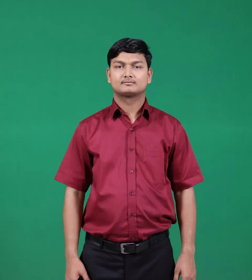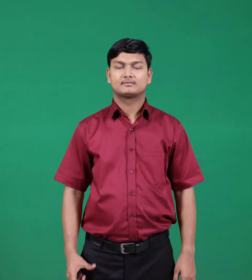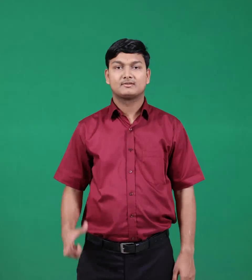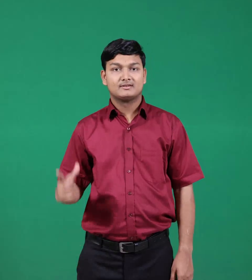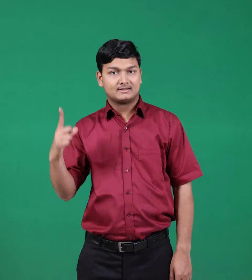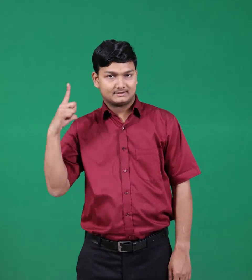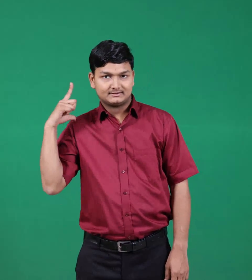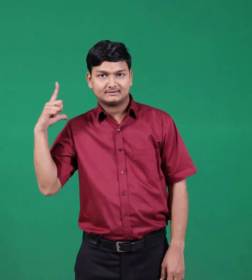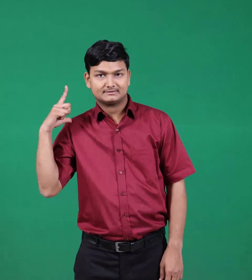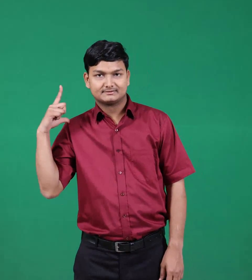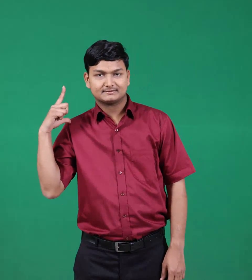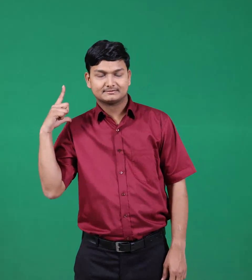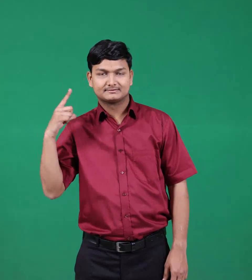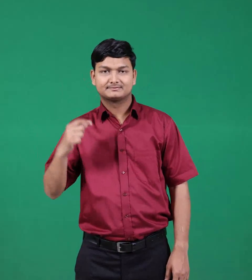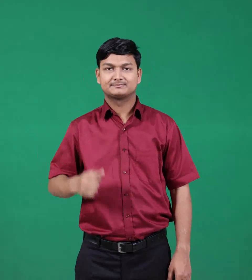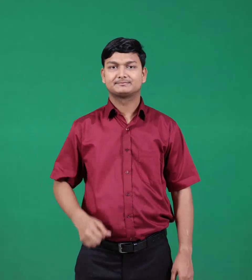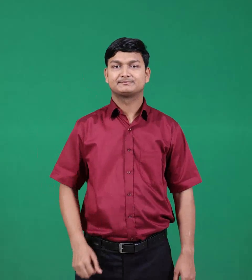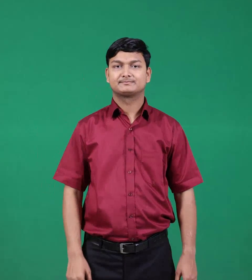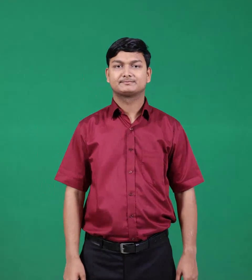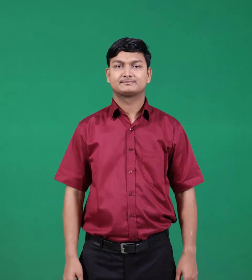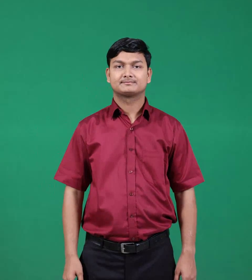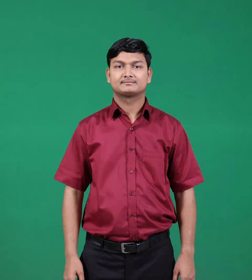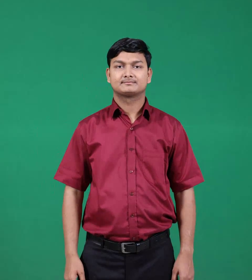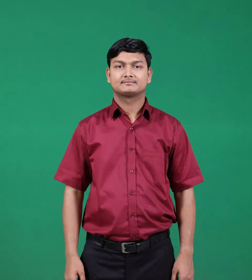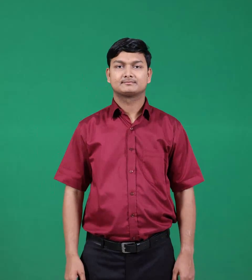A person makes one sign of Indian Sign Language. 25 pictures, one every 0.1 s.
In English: leader
